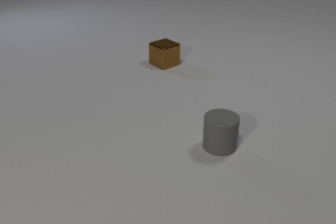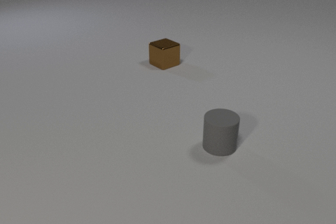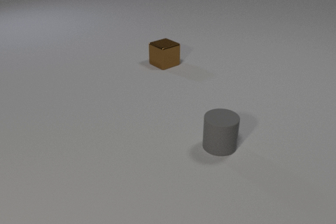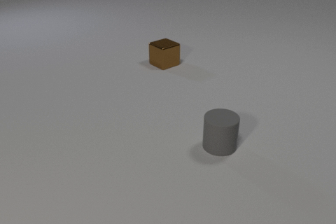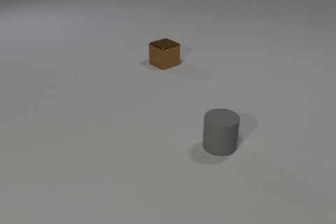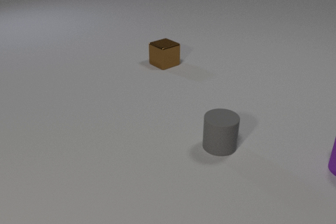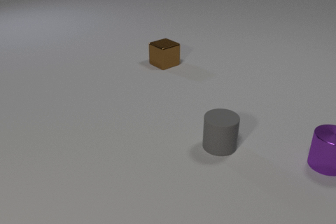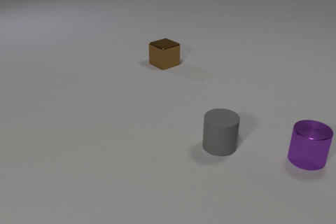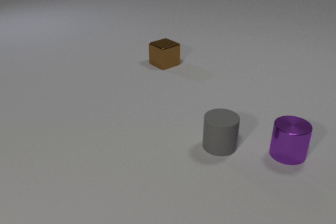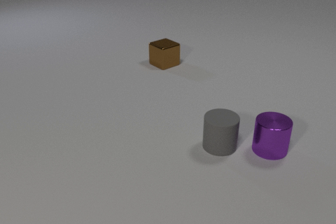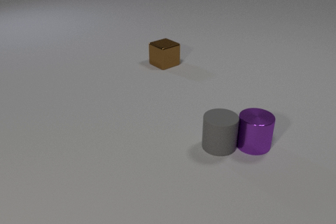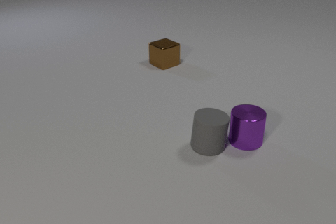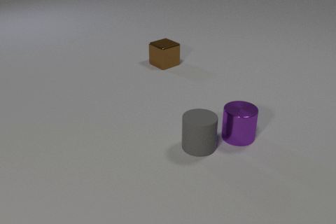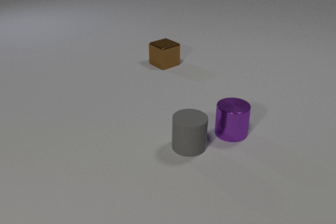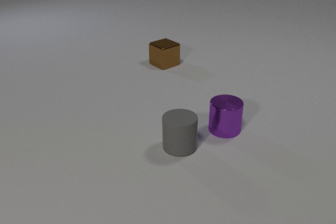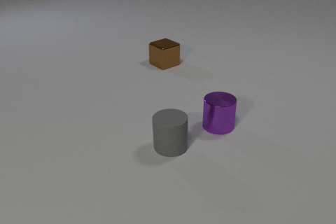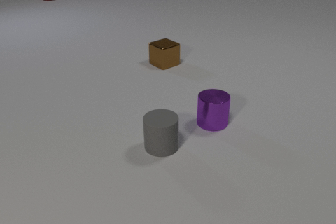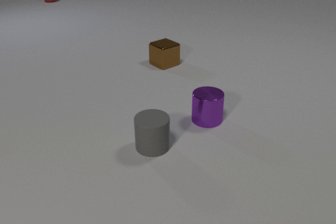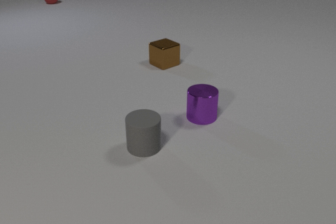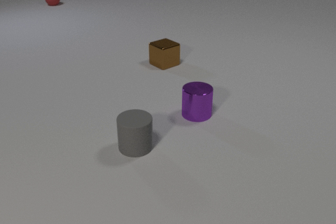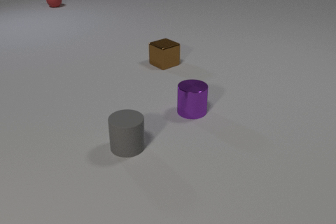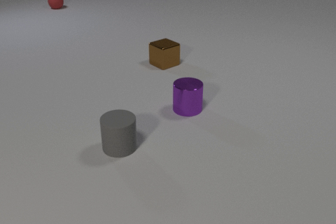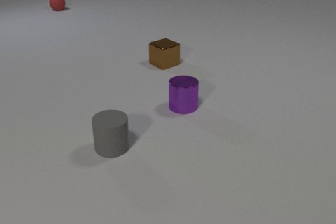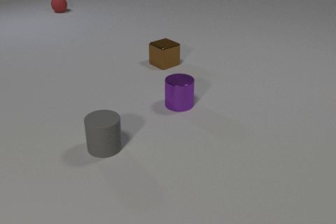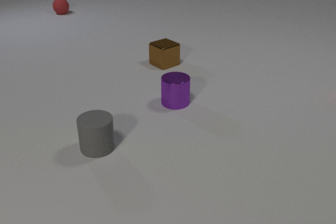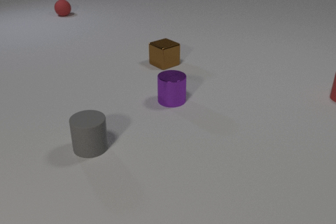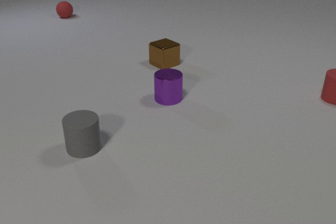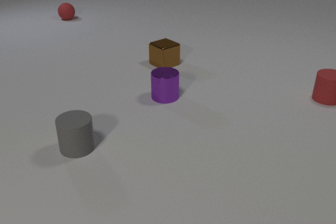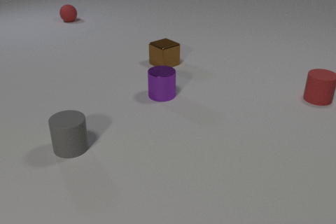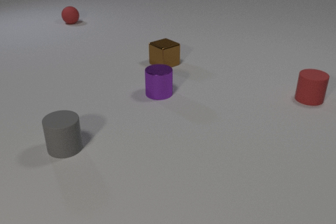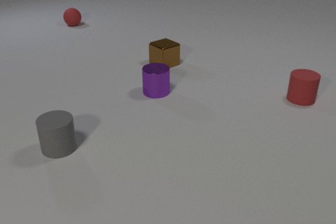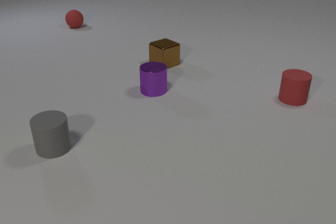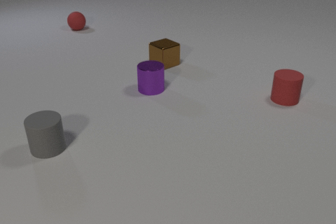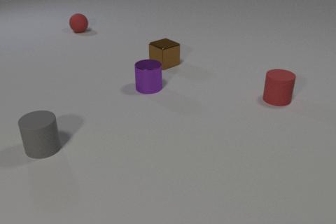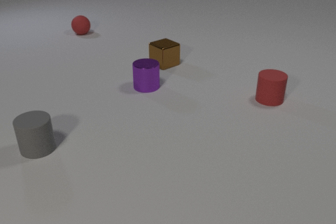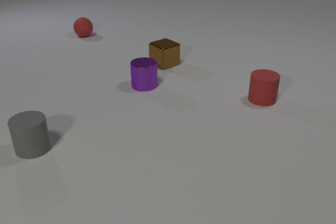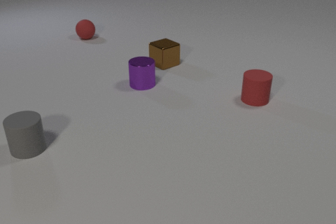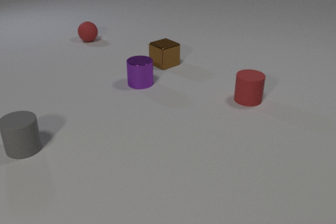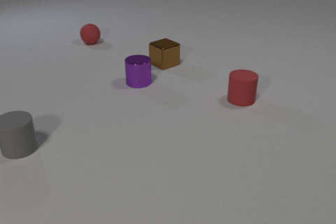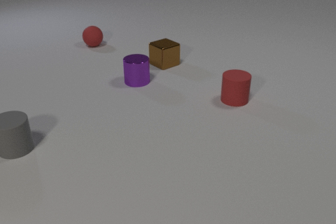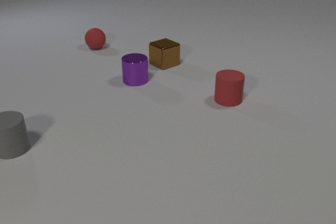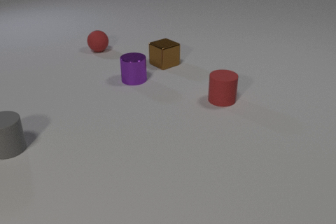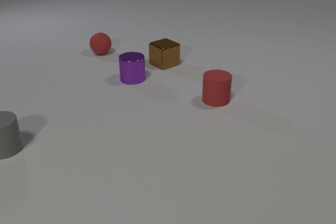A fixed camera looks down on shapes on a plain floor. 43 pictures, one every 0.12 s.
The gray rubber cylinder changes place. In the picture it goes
to the left.
The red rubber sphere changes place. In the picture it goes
toward the camera.
0.00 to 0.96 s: The purple metal cylinder comes in at the right edge, slides to the left.
0.96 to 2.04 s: The purple metal cylinder slides to the left and away from the camera. The gray rubber cylinder slides to the left. The red rubber sphere comes in at the top edge, rolls toward the camera. The purple metal cylinder and the gray rubber cylinder collide.
2.04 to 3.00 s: The purple metal cylinder slides away from the camera and to the left. The gray rubber cylinder slides to the left. The red rubber sphere rolls toward the camera. The red rubber cylinder comes in at the right edge, slides to the left.
3.00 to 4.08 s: The purple metal cylinder slides away from the camera and to the left. The gray rubber cylinder slides to the left. The red rubber sphere rolls toward the camera. The red rubber cylinder slides to the left.
4.08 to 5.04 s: The purple metal cylinder slides away from the camera and to the left. The gray rubber cylinder slides to the left. The red rubber sphere rolls toward the camera. The red rubber cylinder slides to the left.
How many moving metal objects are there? 1.
What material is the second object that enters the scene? rubber.
How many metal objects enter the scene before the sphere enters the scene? 1.
